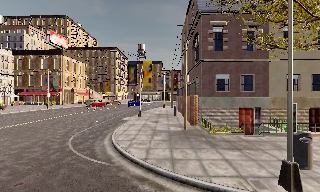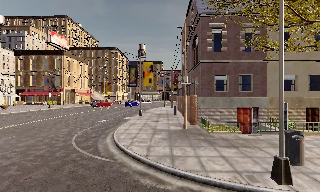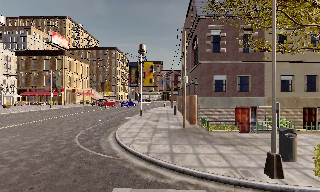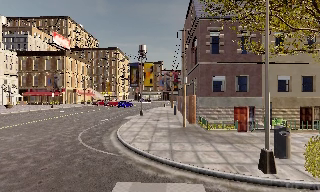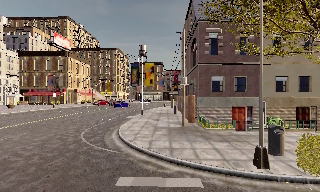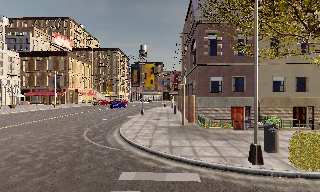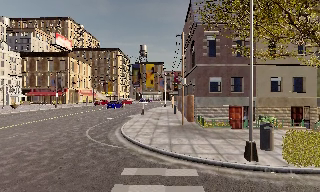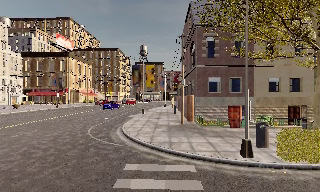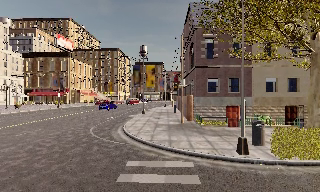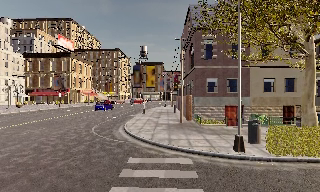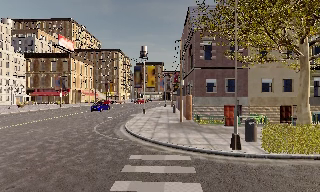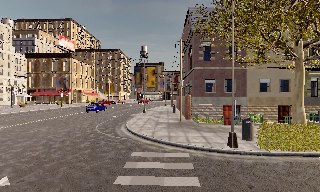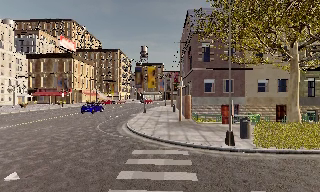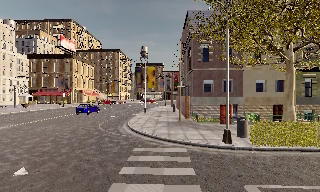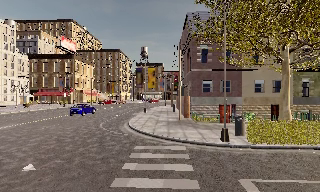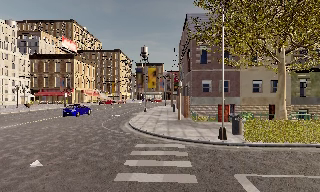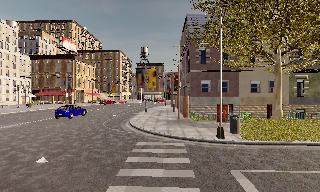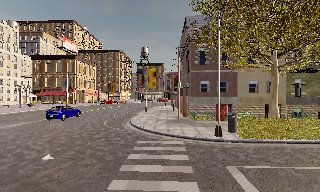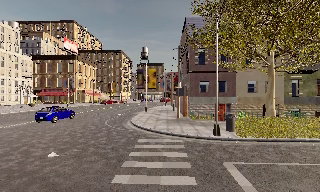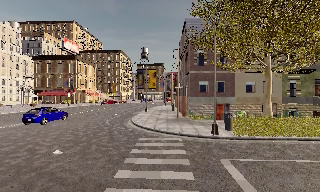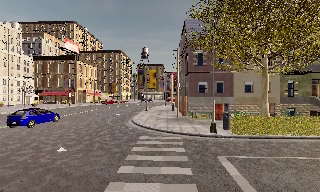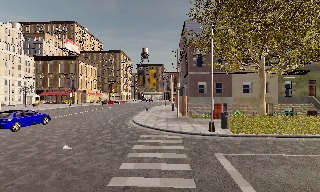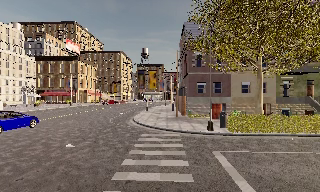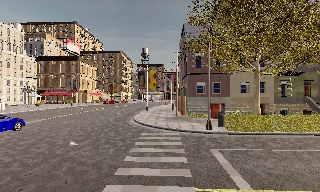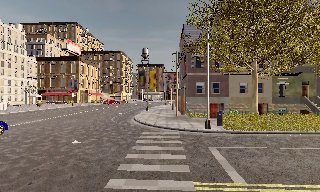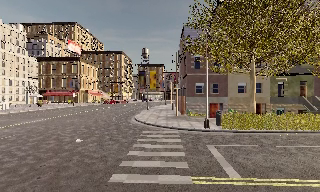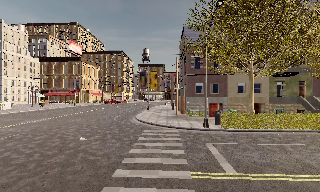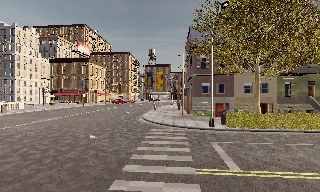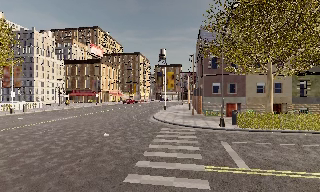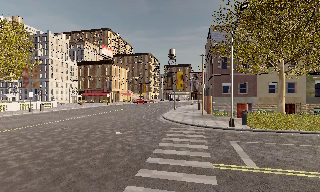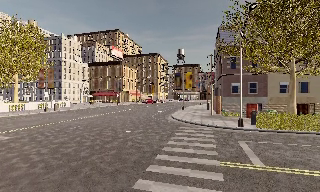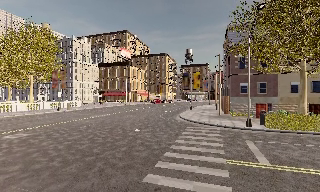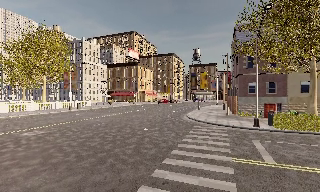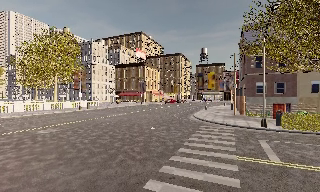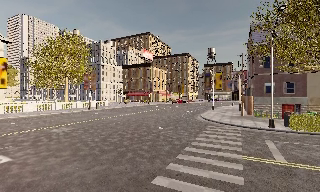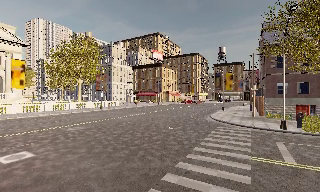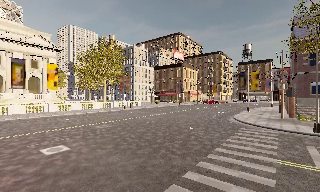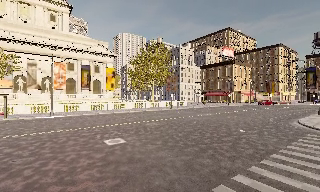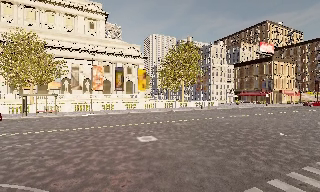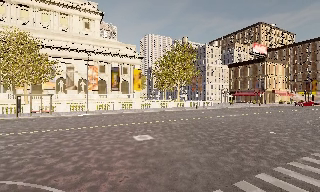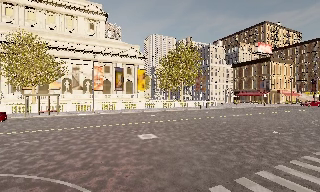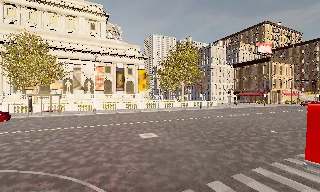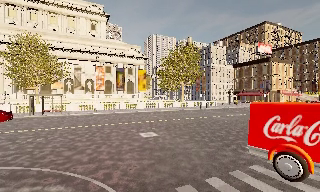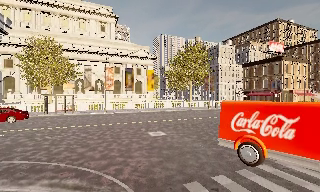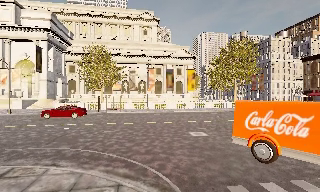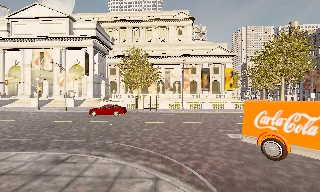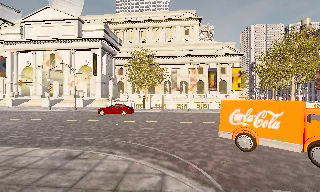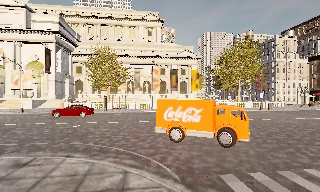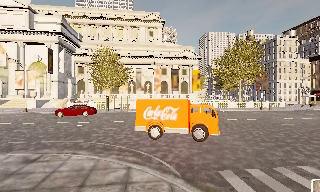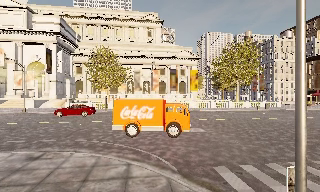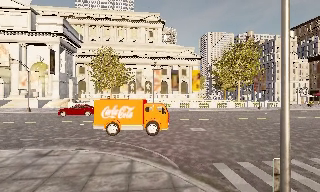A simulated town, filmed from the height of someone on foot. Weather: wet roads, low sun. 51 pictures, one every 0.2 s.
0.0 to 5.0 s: The camera travels backward, about 8 m, so what stands in front gets smaller.
5.0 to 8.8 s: The scene slides to the right, as the camera pans about 80 degrees to its left. It travels backward, about 6 m.
8.8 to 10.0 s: The camera travels backward, about 1.5 m, so what stands in front gets smaller.
The film runs backward here.
